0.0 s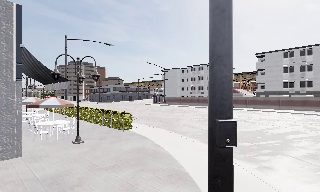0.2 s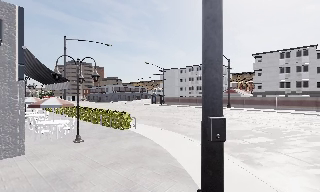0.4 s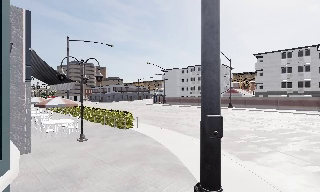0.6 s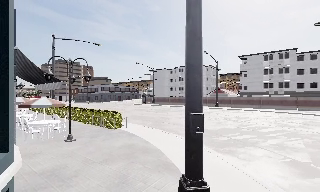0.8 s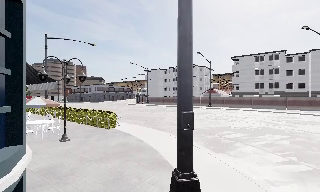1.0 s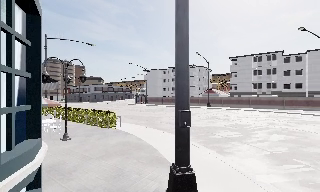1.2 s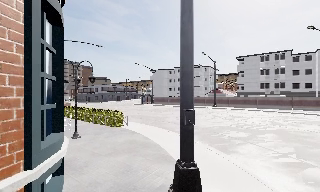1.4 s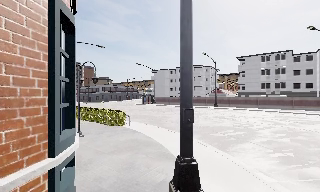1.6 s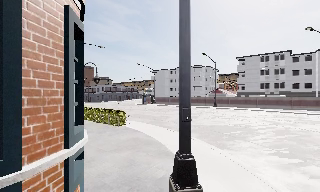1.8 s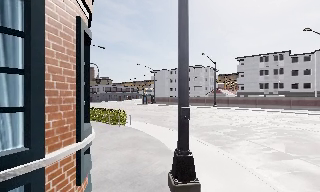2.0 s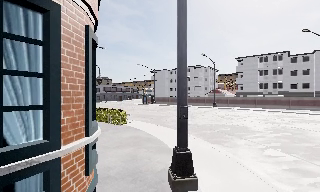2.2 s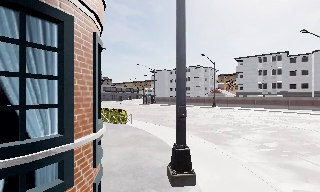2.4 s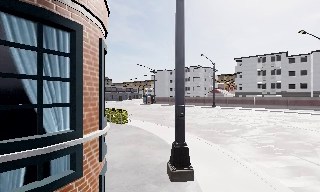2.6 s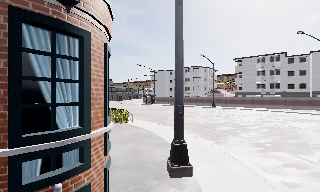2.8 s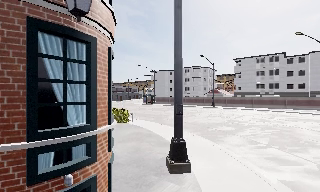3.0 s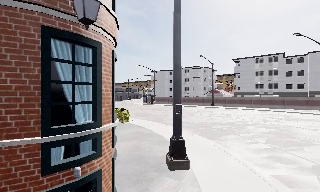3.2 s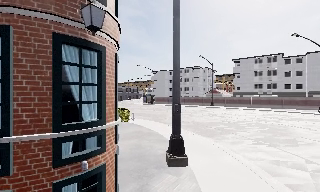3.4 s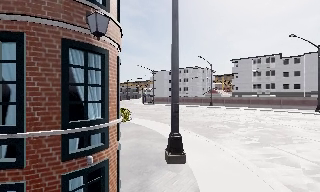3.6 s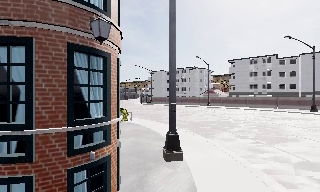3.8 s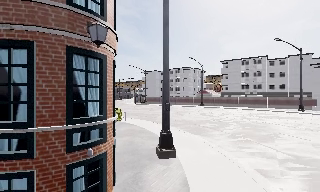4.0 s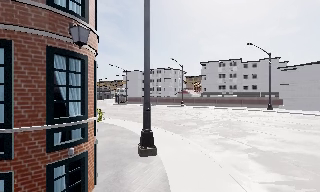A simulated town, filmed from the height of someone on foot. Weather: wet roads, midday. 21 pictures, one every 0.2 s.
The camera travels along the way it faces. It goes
backward.
0.0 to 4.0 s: The camera swings to its right by about 15 degrees, and the scene slides to the left. It travels backward, about 5 m, so what stands in front gets smaller.
The film runs backward here.
